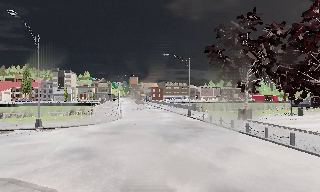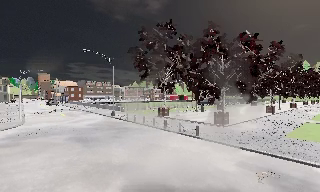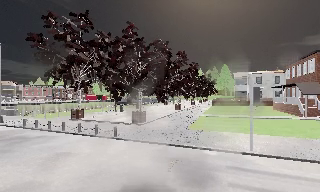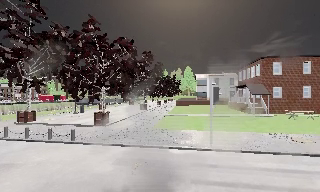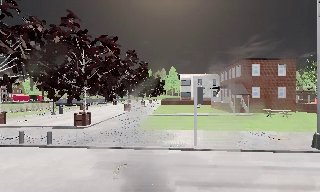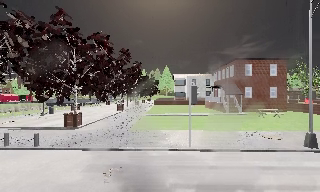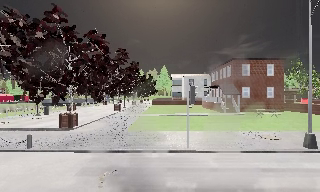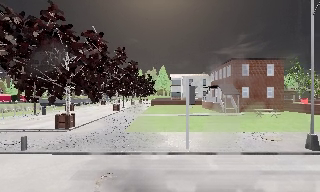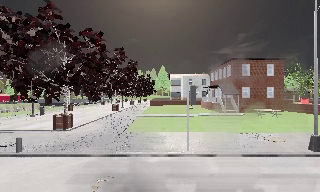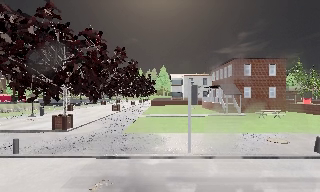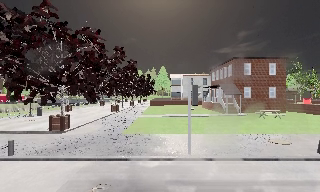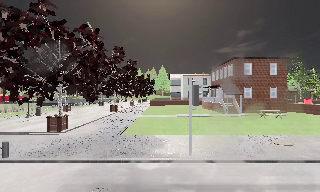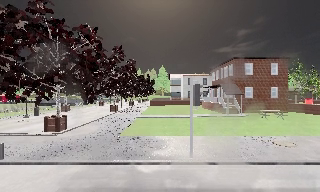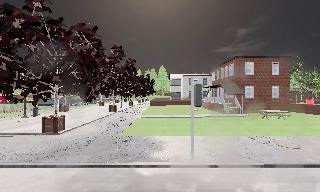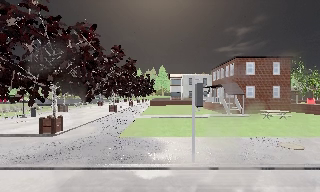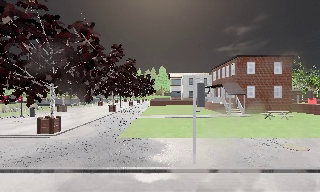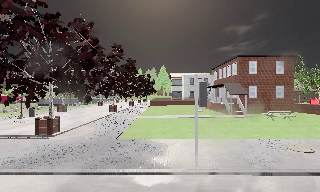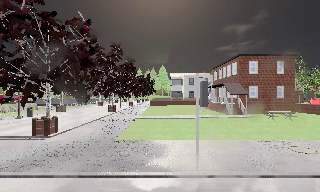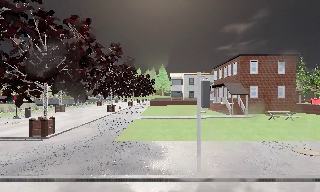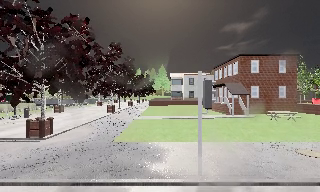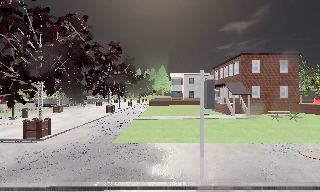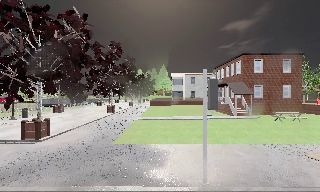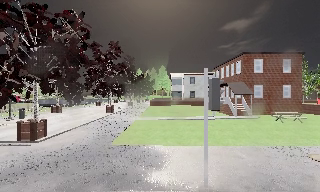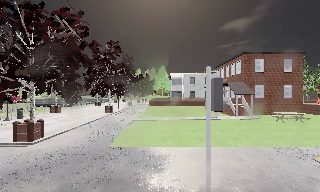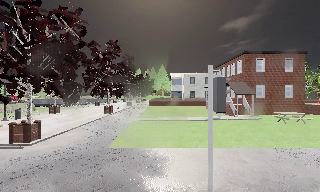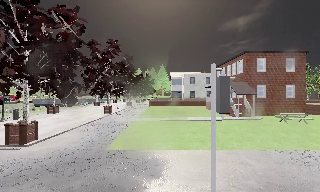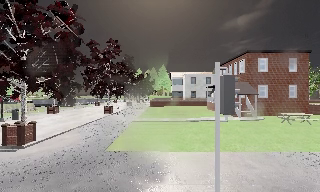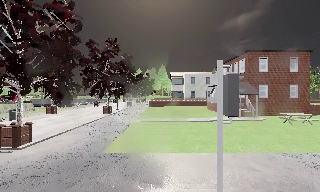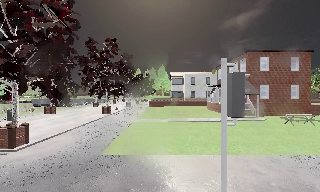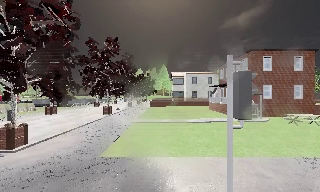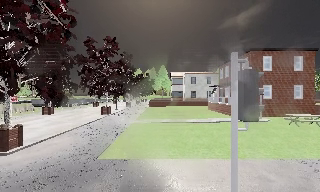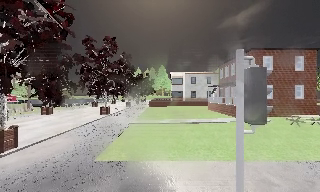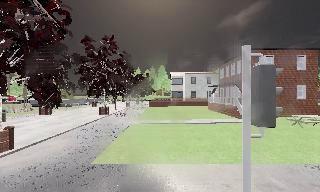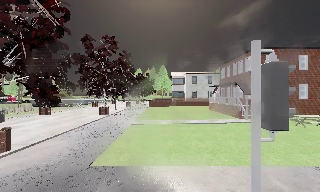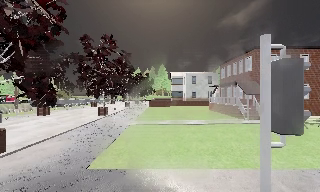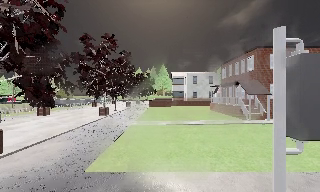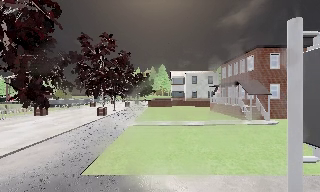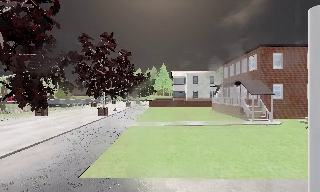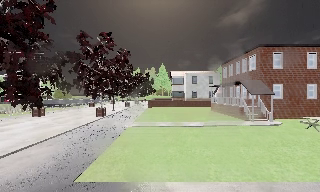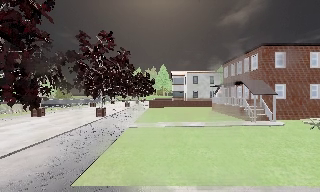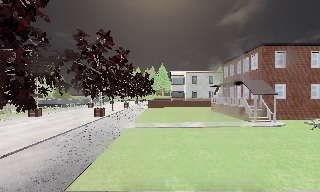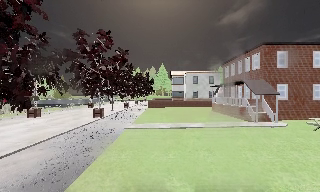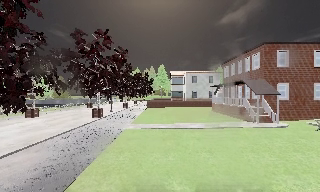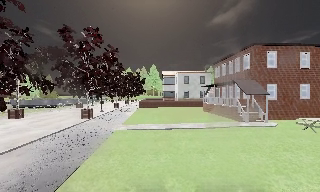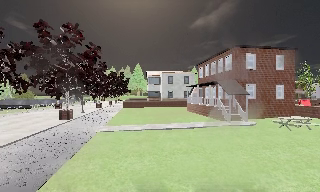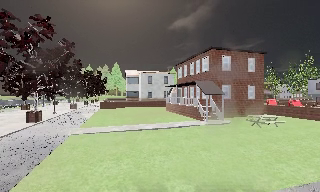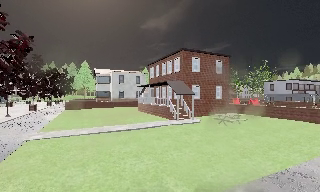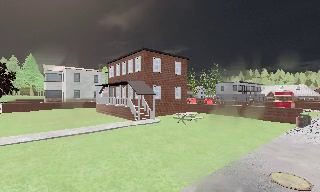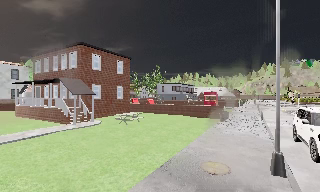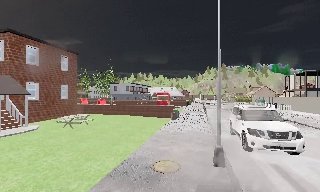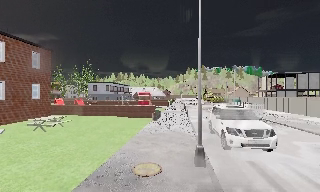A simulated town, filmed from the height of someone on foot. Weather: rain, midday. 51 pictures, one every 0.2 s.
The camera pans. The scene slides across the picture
to the left.
The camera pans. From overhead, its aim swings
clockwise.
0.0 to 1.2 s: The camera swings to its right by about 75 degrees, and the scene slides to the left. It travels forward, about 1 m.
1.2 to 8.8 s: The camera travels forward, about 8 m, so what stands in front looms larger.
8.8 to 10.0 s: The scene slides to the left, as the camera pans about 75 degrees to its right. It travels forward, about 1 m.
The film runs forward here.
